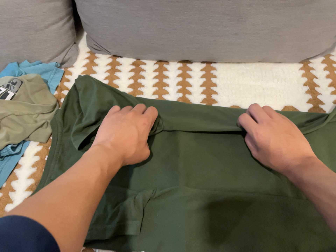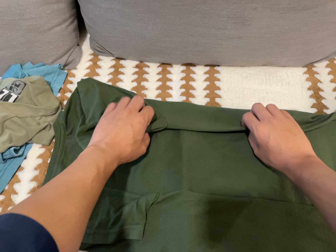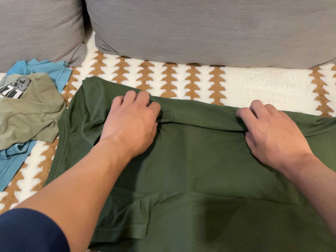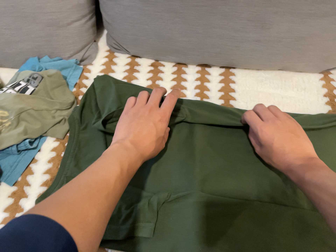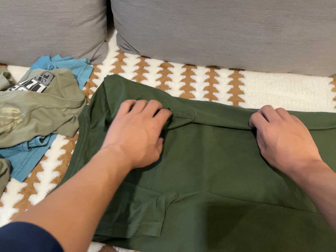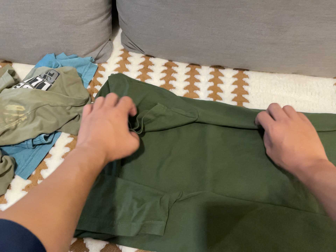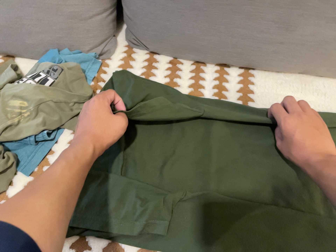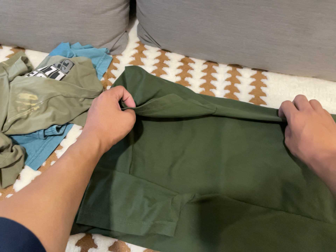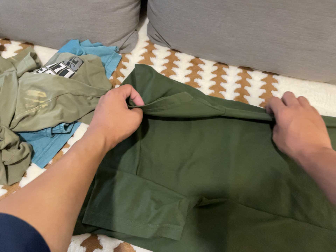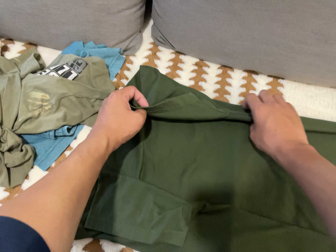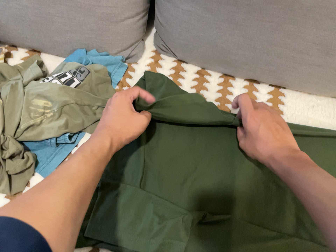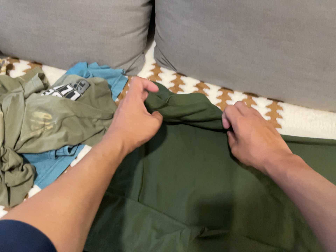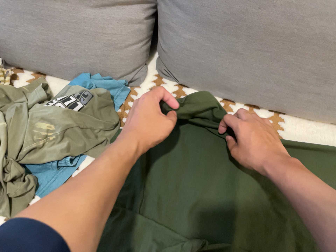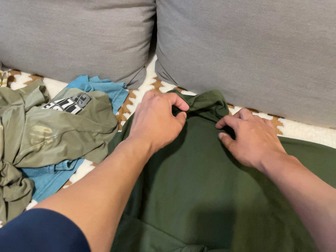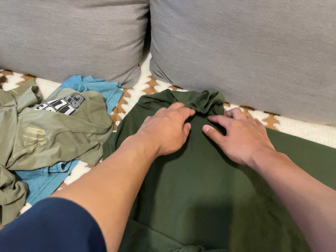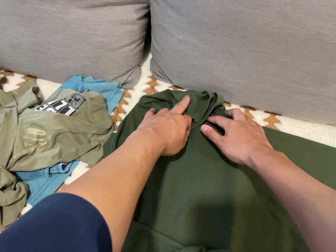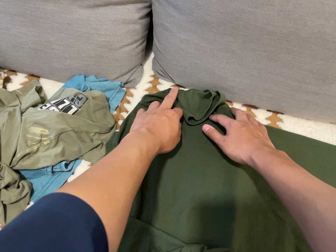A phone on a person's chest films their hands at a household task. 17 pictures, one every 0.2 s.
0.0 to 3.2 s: The camera travels to its left and toward the top of its view, about 10 cm, so close, fixed things drift to the right. It rolls about its line of sight by about 10 degrees, and the scene rotates clockwise.
The film runs backward here.
